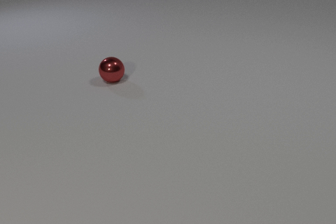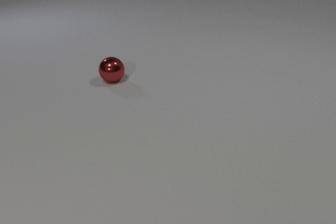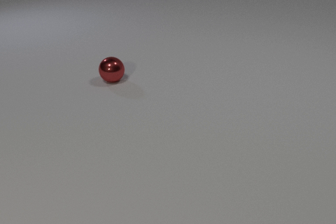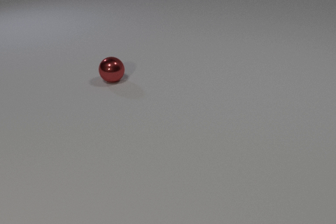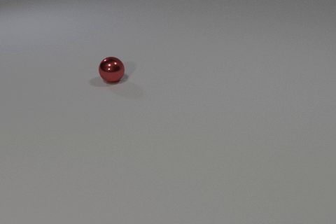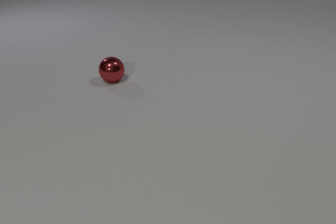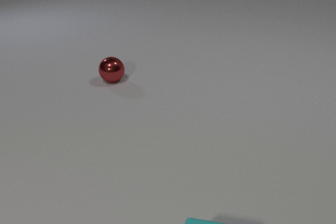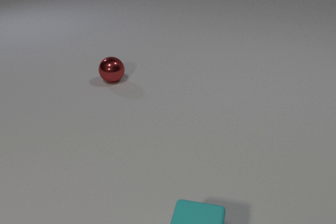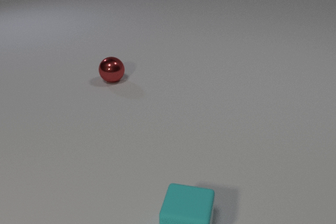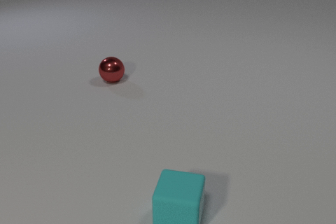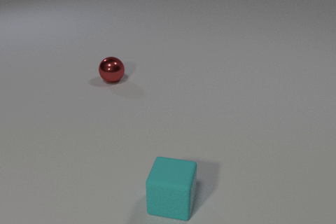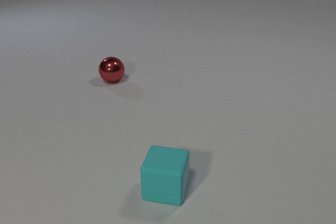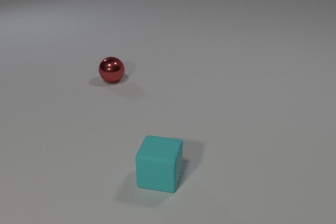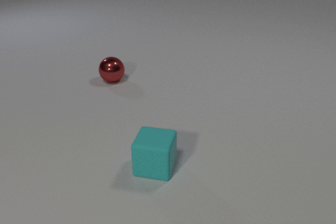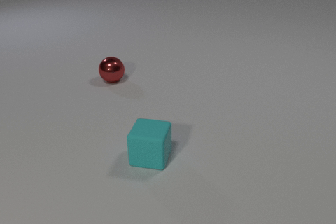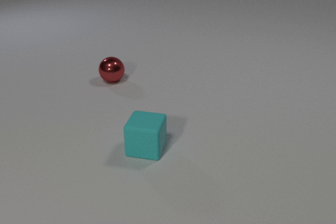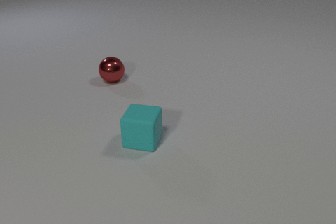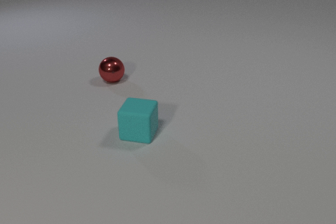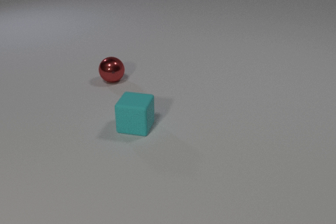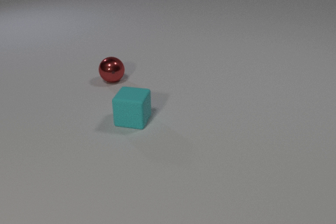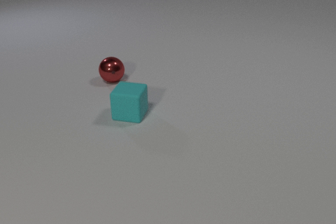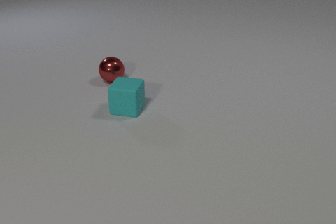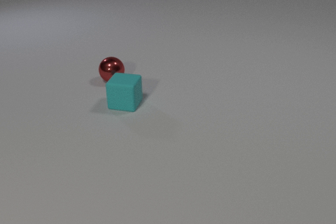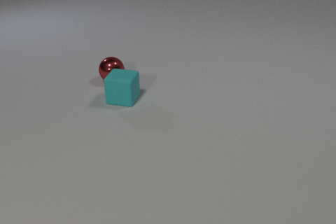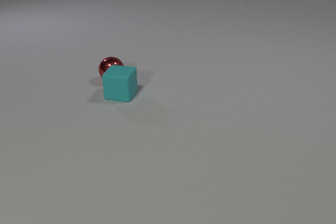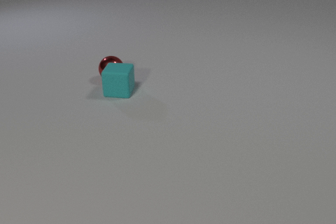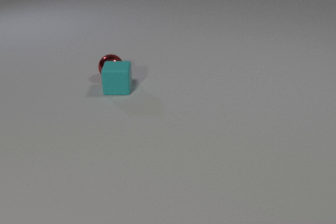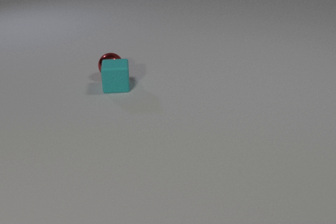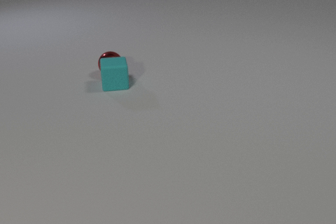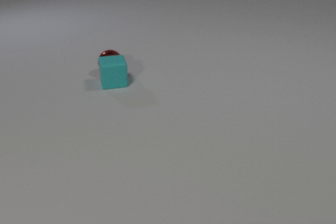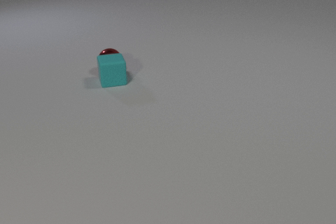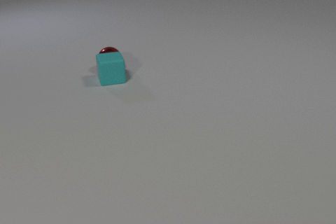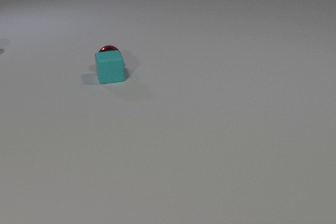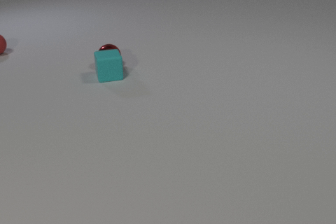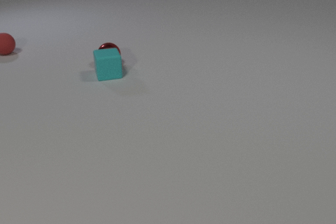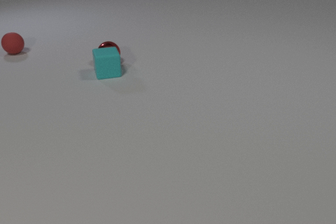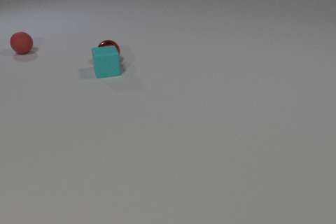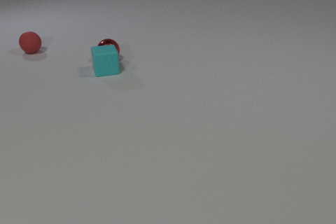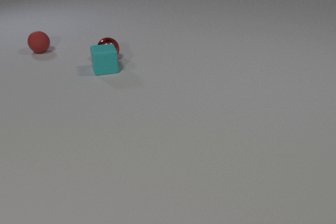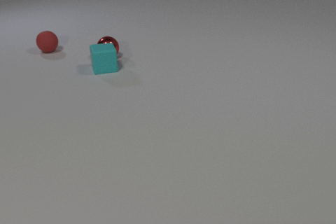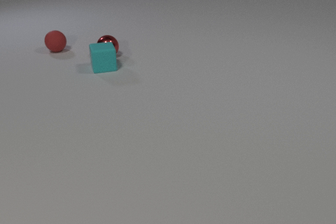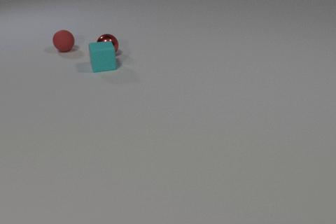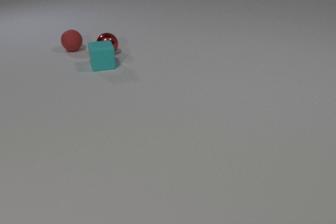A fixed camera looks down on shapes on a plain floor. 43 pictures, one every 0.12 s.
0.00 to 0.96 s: The cyan rubber cube comes in at the bottom edge, slides away from the camera and to the left.
0.96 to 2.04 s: The cyan rubber cube slides away from the camera.
2.04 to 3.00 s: The cyan rubber cube slides away from the camera. The cyan rubber cube and the red metal sphere collide.
3.00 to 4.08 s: The cyan rubber cube slides away from the camera, spins so that its near face slides to the right, counterclockwise seen from above. The red metal sphere rolls away from the camera. The red rubber sphere comes in at the left edge, rolls to the right.
4.08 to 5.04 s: The cyan rubber cube slides away from the camera. The red metal sphere rolls away from the camera. The red rubber sphere rolls to the right.
How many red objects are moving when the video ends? 2.
What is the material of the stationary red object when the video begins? metal.
How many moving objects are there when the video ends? 3.
